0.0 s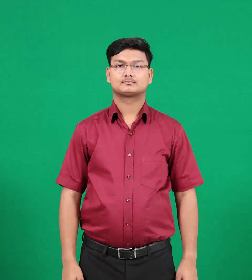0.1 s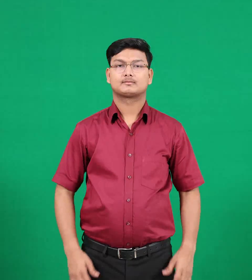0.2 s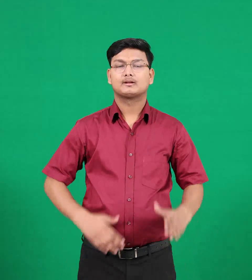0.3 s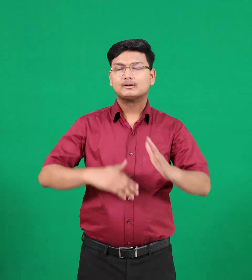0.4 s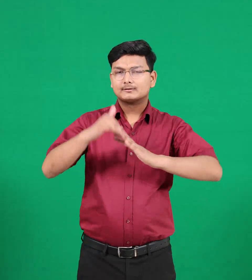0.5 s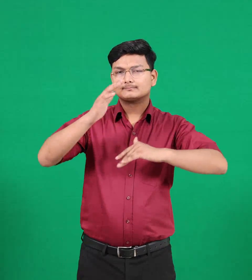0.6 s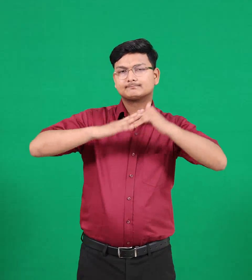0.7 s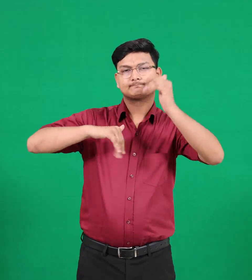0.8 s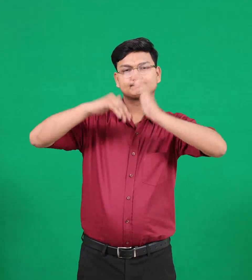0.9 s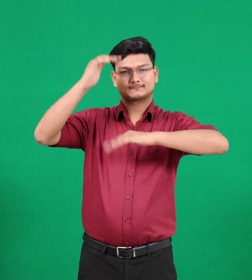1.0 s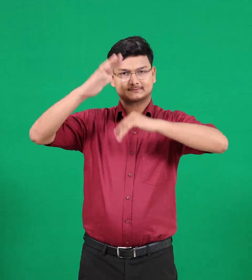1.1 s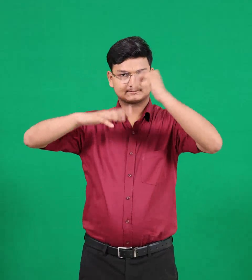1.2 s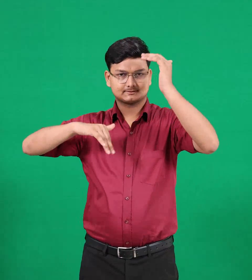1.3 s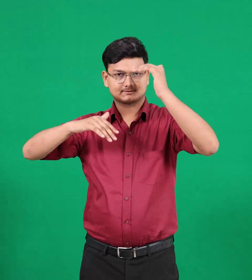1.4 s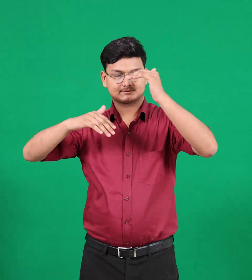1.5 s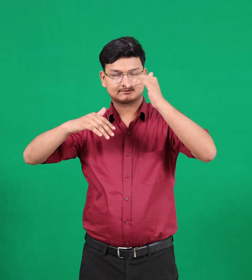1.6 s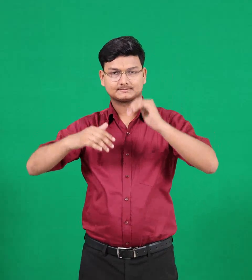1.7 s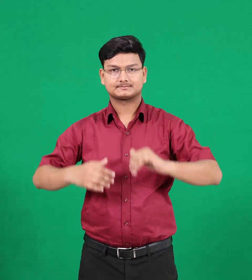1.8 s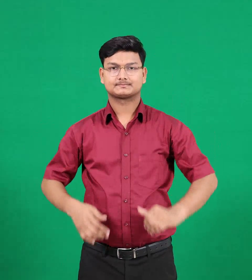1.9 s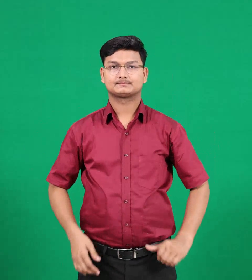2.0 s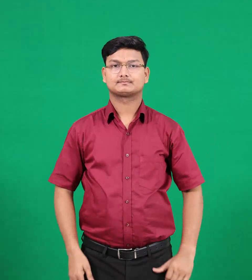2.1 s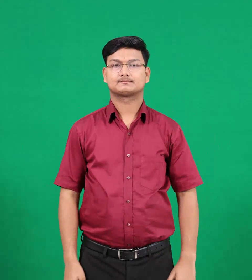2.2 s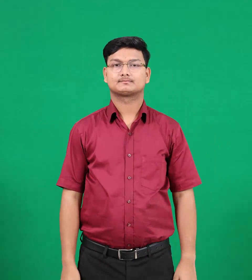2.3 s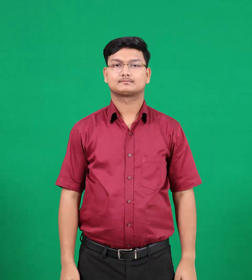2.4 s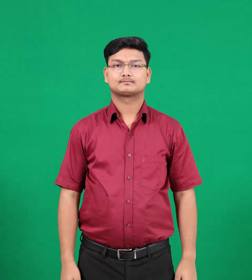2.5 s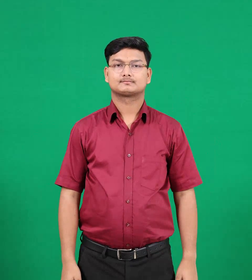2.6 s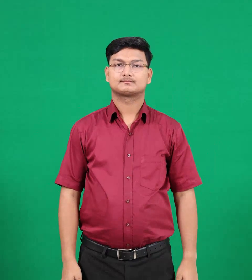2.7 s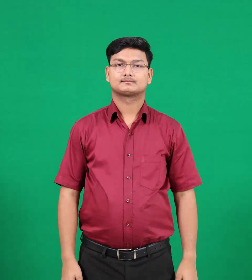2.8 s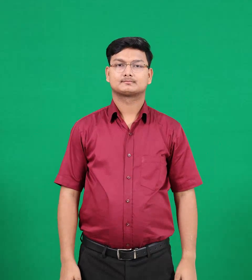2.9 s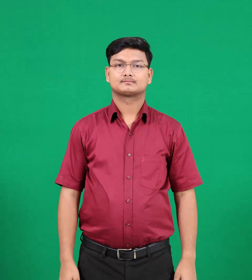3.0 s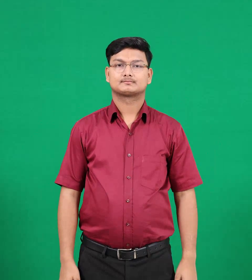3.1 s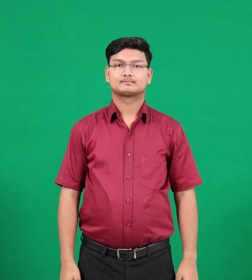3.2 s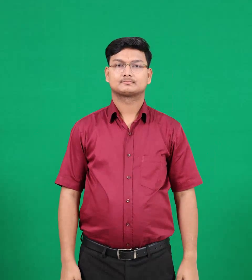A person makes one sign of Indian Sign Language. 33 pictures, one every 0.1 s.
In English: build
